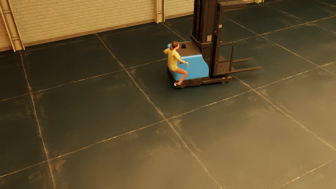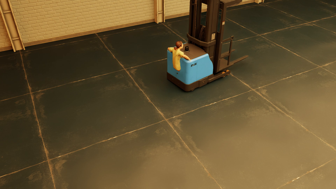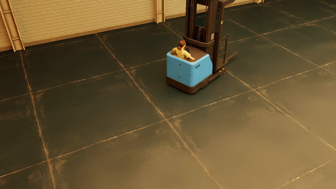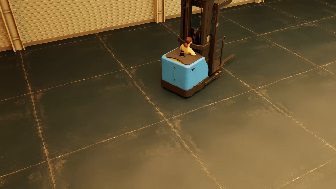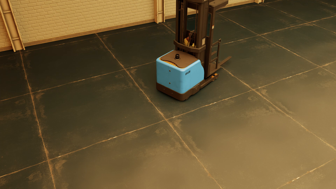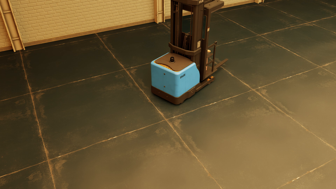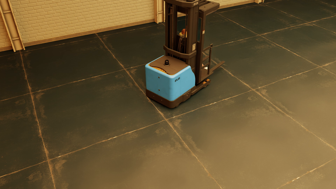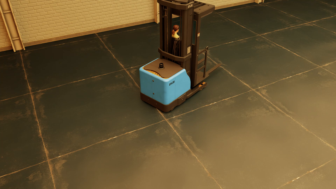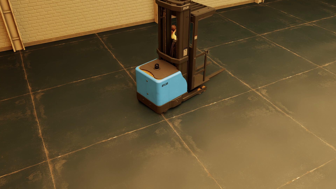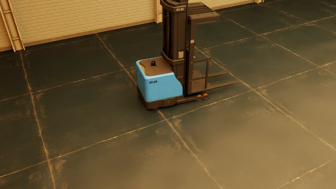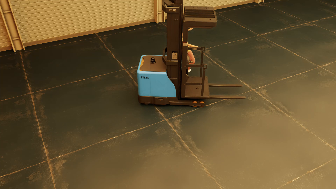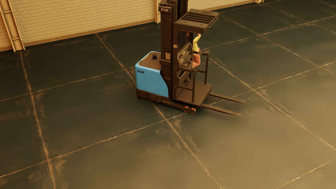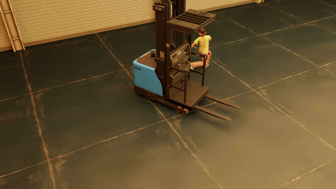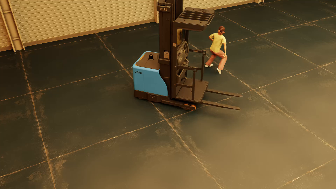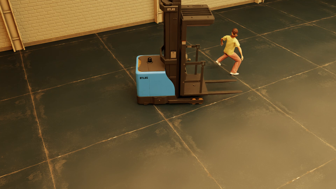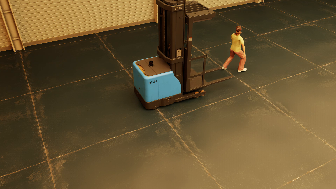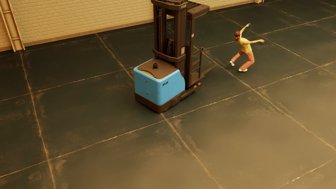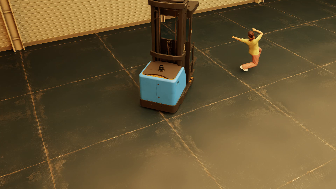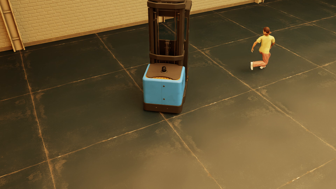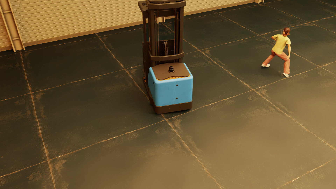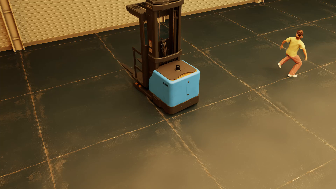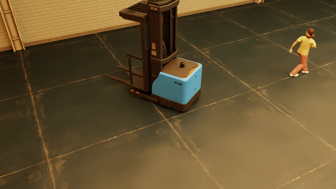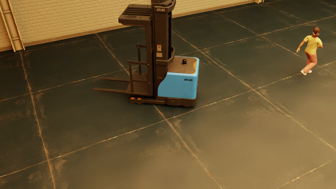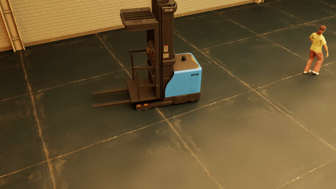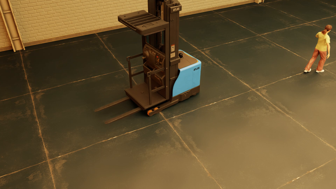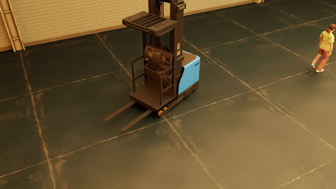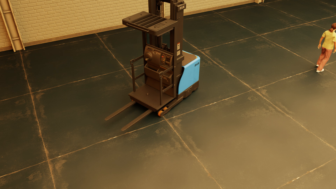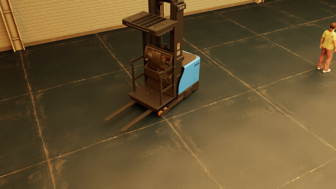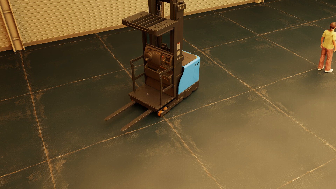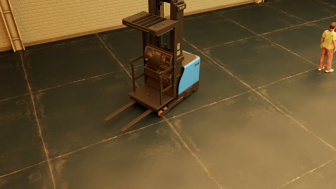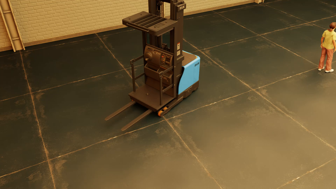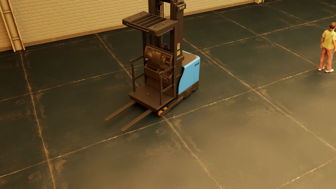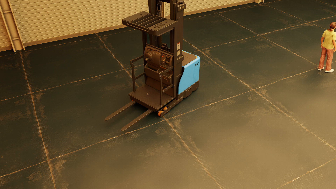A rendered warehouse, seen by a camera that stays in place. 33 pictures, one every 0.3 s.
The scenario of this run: Near miss between a forklift and a person.
